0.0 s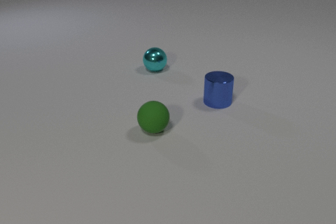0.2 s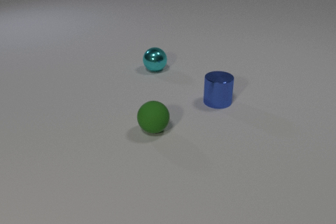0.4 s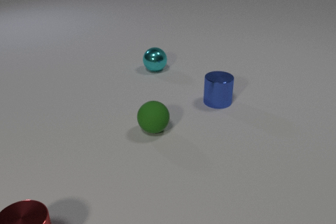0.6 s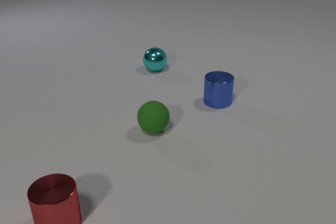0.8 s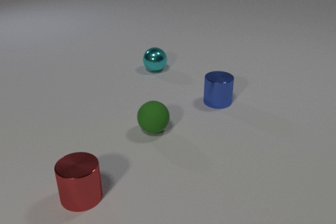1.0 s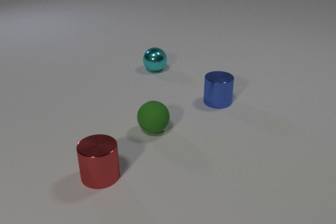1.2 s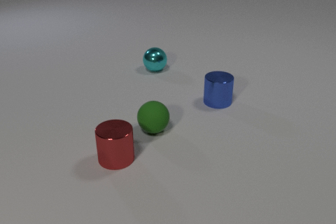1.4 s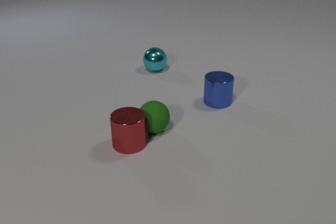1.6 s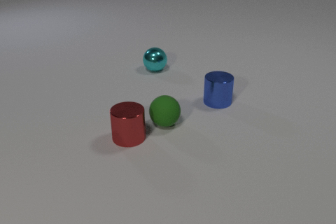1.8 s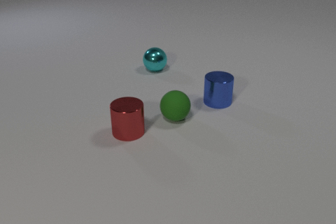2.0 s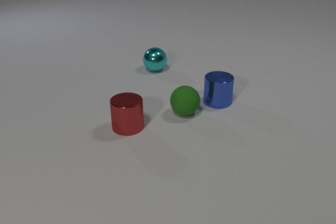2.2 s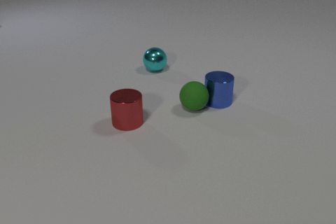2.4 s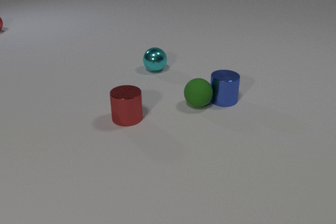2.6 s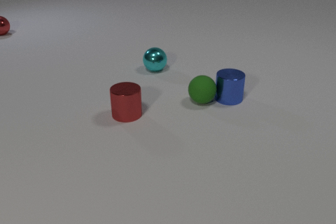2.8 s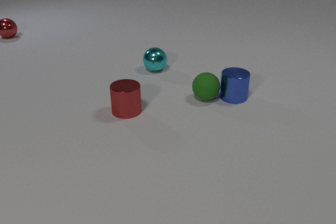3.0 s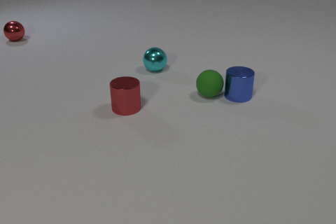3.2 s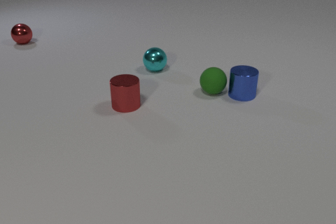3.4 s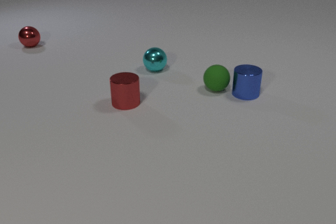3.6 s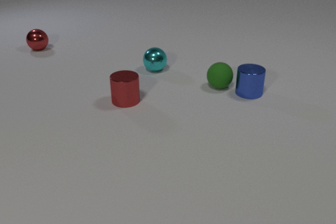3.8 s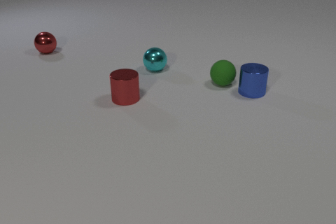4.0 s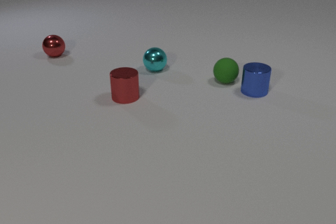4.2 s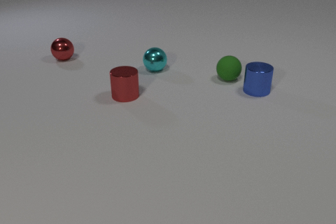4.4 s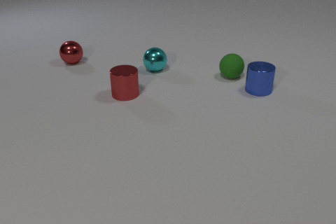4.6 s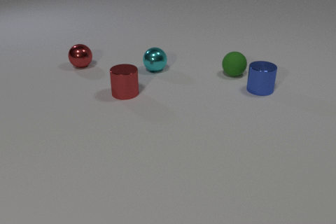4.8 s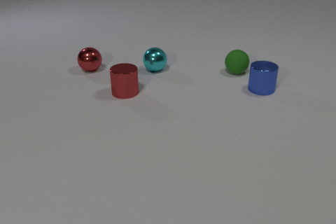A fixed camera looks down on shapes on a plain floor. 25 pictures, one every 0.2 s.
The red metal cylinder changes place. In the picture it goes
away from the camera.
The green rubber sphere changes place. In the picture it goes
away from the camera.
0.0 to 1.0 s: The red metal cylinder comes in at the bottom edge, slides away from the camera and to the right.
1.0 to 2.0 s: The red metal cylinder slides away from the camera. The green rubber sphere rolls away from the camera and to the right. The red metal cylinder and the green rubber sphere collide.
2.0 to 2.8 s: The red metal cylinder slides away from the camera. The green rubber sphere rolls away from the camera and to the right. The red metal sphere comes in at the left edge, rolls toward the camera and to the right. The blue metal cylinder slides to the right and away from the camera. The green rubber sphere and the blue metal cylinder collide.
2.8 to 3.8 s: The red metal cylinder slides away from the camera. The green rubber sphere rolls away from the camera and to the right. The red metal sphere rolls toward the camera and to the right. The blue metal cylinder slides to the right and away from the camera.
3.8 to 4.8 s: The red metal cylinder slides away from the camera. The green rubber sphere rolls away from the camera and to the right. The red metal sphere rolls toward the camera and to the right. The blue metal cylinder slides to the right and away from the camera.
How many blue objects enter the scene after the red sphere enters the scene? 0.
What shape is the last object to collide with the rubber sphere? cylinder.
What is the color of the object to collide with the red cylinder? green.
